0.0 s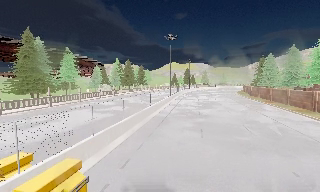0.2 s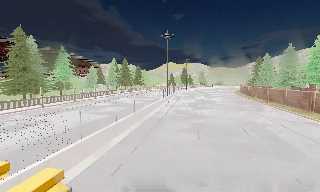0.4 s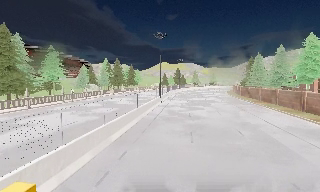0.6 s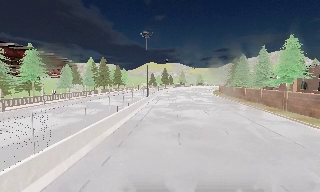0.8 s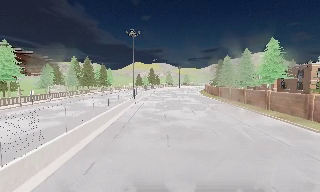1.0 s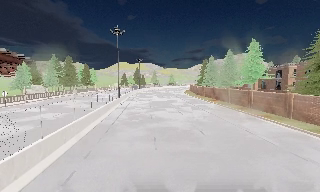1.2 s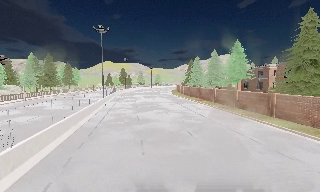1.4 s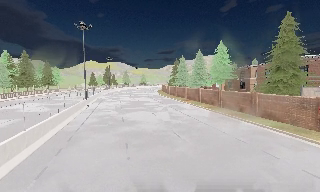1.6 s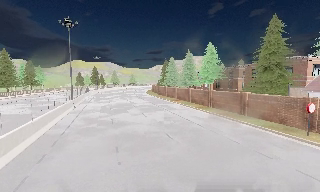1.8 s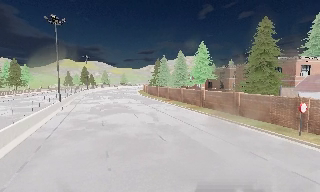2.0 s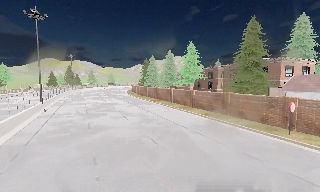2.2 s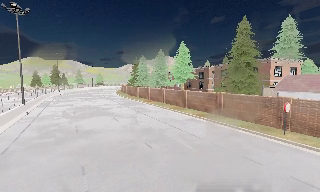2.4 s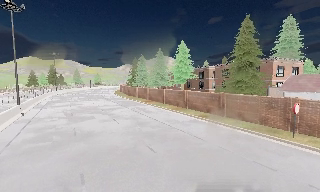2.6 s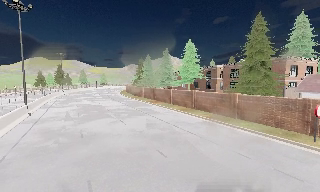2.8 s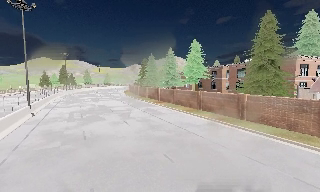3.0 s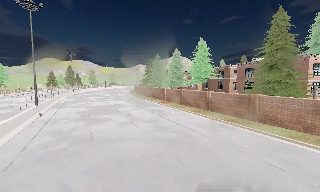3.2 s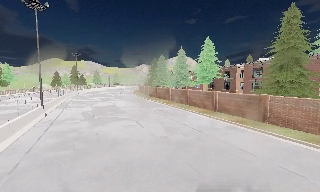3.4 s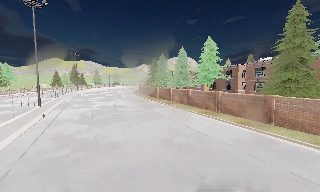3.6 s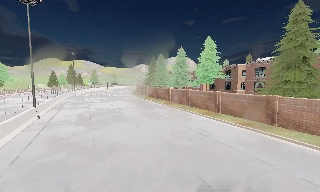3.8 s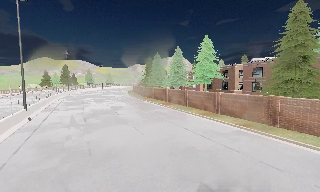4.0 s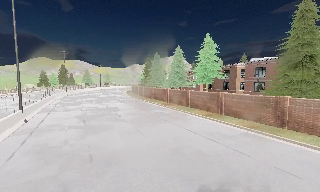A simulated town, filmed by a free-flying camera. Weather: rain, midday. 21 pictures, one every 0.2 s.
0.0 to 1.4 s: The scene slides to the left, as the camera pans about 30 degrees to its right. It travels forward, about 3 m, so what stands in front looms larger.
1.4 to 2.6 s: The camera pans to its right, which is clockwise from overhead, by about 15 degrees. It travels forward and to its left, about 3.5 m, so what stands in front looms larger.
2.6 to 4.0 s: The camera travels forward and to its left, about 4 m, so what stands in front looms larger.
The film runs forward here.
